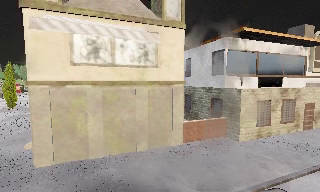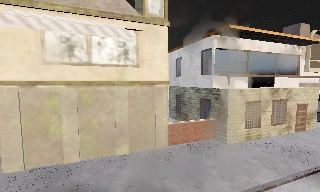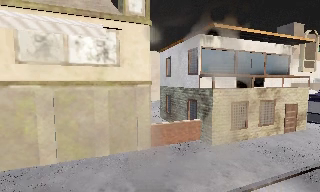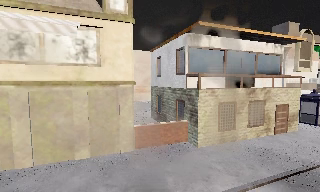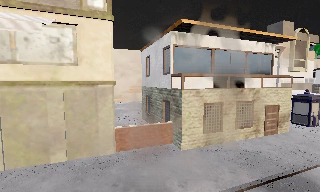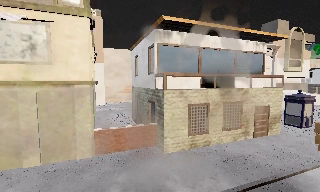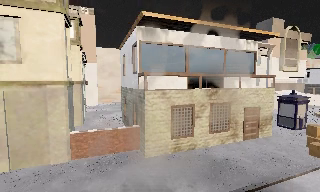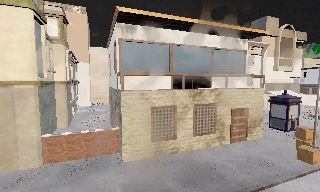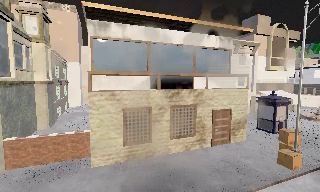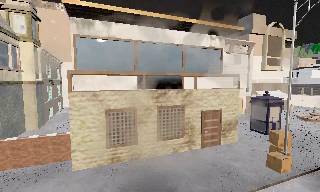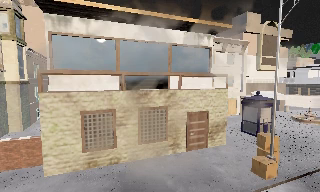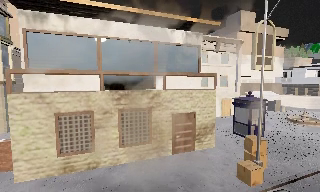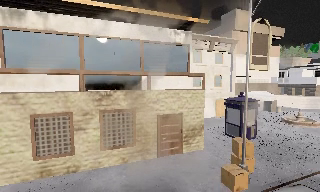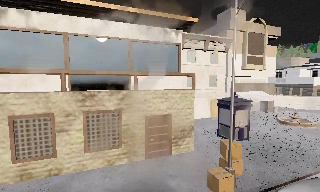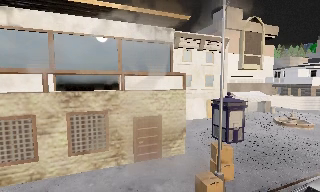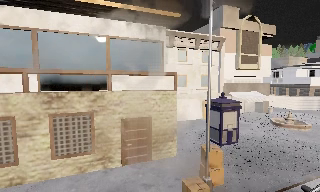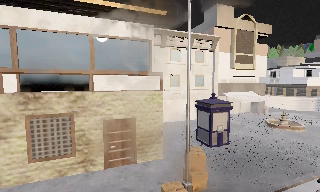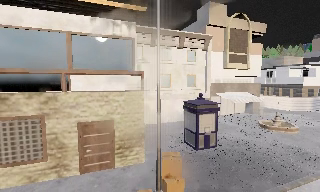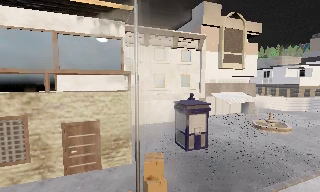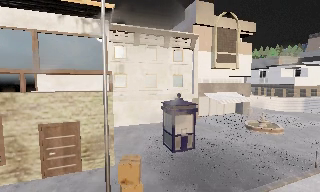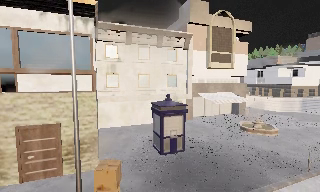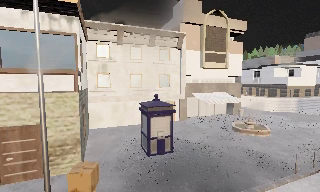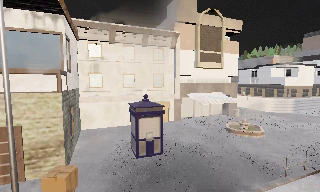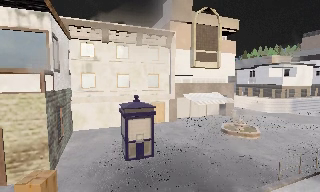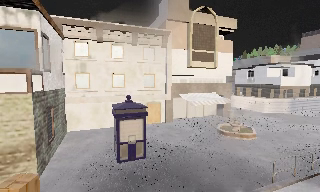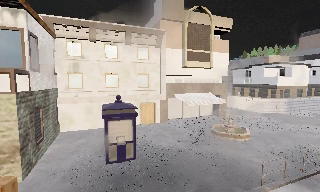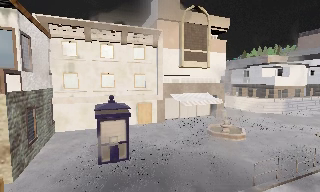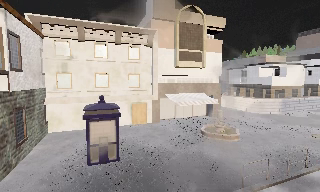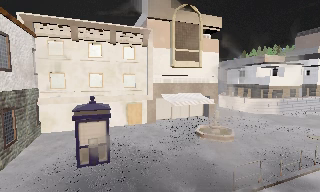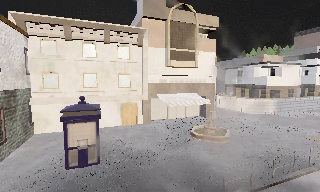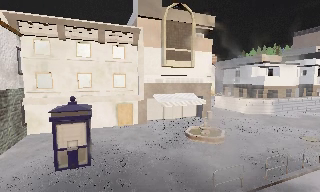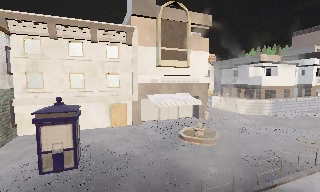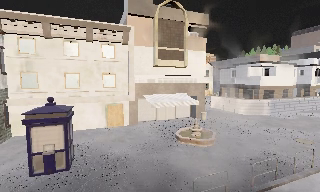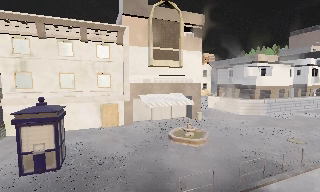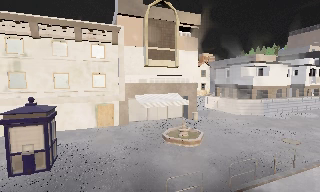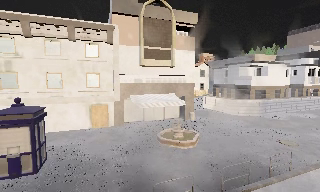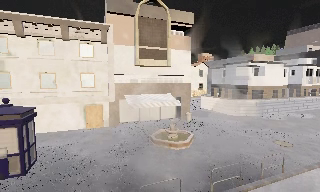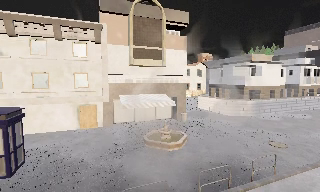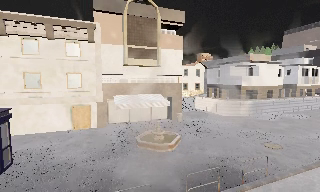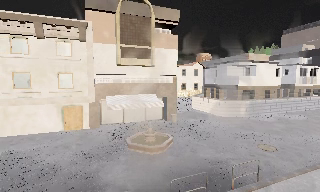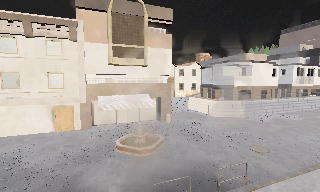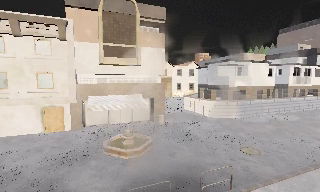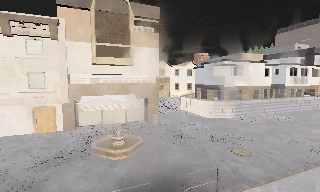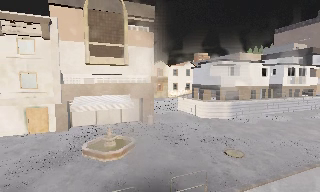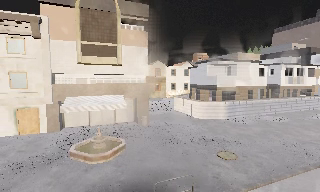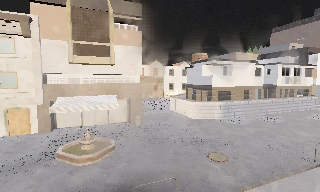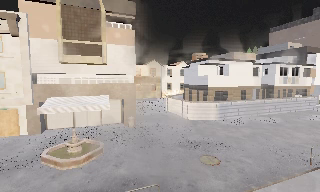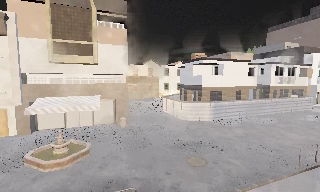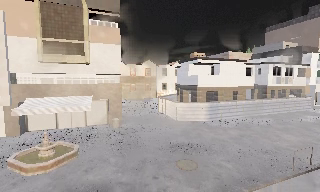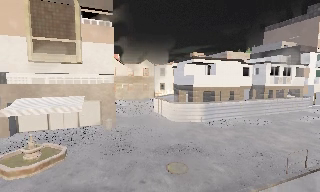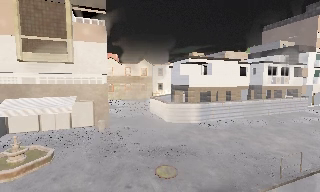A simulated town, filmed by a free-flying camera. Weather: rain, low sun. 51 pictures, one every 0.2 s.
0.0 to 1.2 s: The camera travels to its right, about 6 m, so close, fixed things drift to the left.
1.2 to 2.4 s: The camera travels to its right and forward, about 6 m, so close, fixed things drift to the left.
2.4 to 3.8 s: The camera travels to its right, about 5 m, so close, fixed things drift to the left.
3.8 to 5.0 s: The camera travels to its right, about 3.5 m, so close, fixed things drift to the left. It loses speed.
5.0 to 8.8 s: The camera travels to its right, about 9 m, so close, fixed things drift to the left.
8.8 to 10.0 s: The camera travels to its right and forward, about 3.5 m, so close, fixed things drift to the left.
The film runs backward here.
